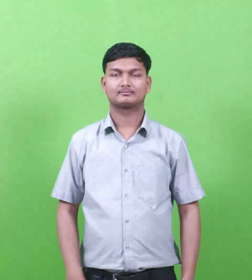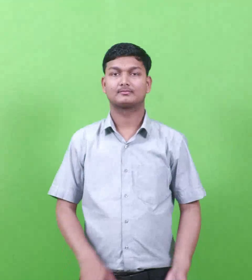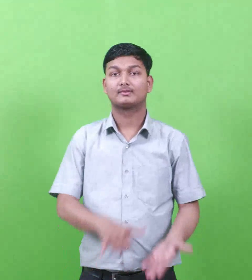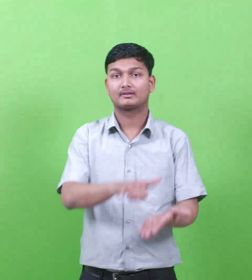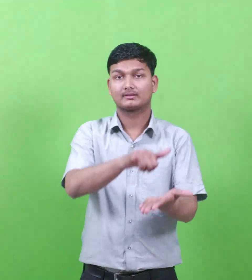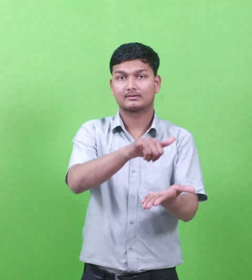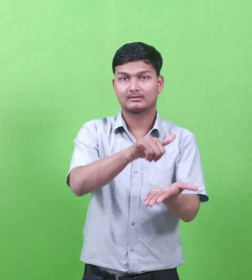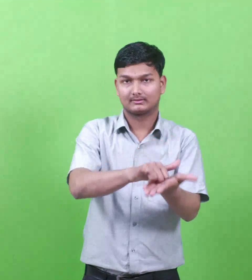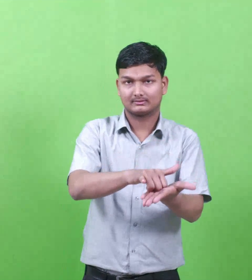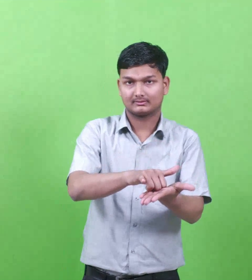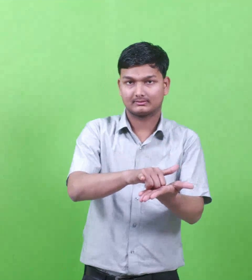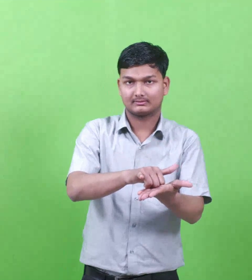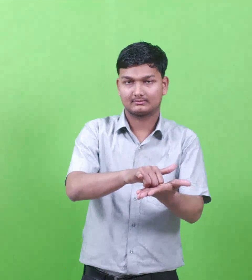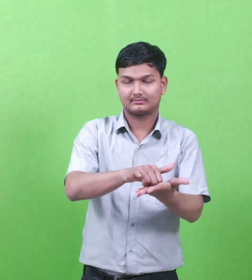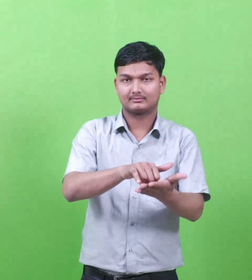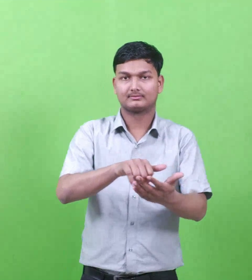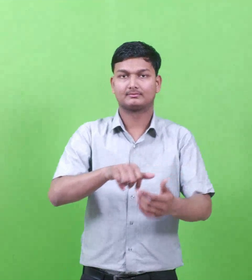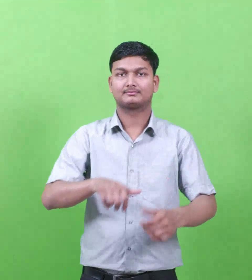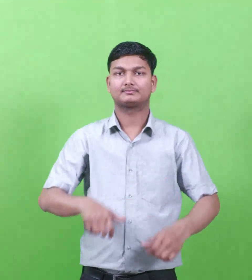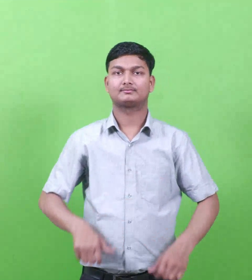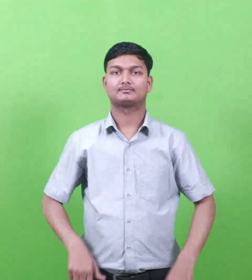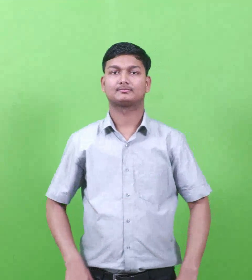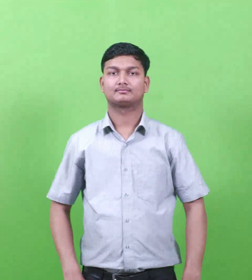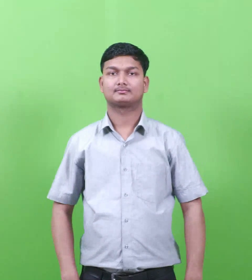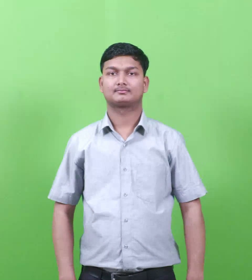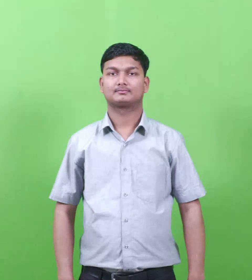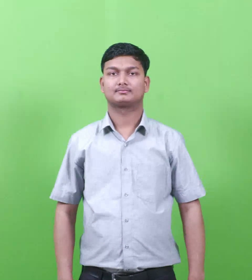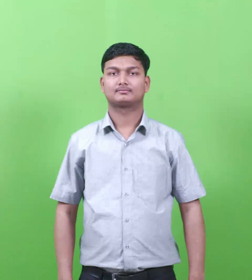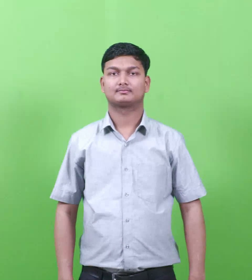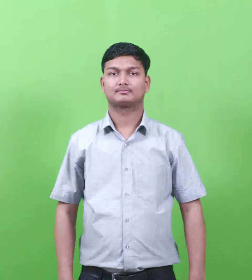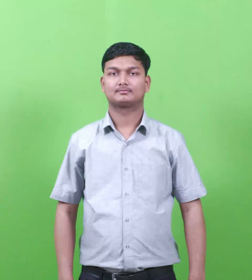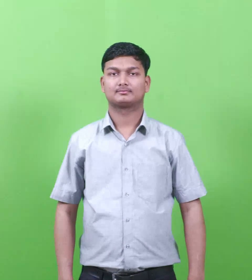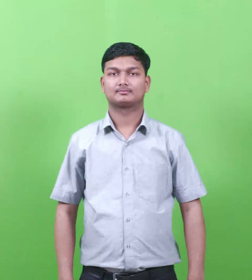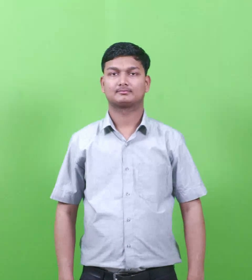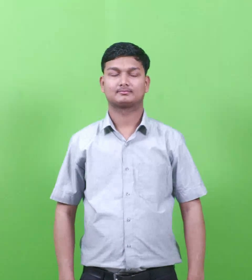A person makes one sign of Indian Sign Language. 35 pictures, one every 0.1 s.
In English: syracuse
